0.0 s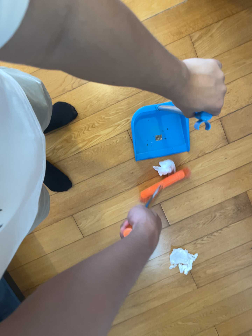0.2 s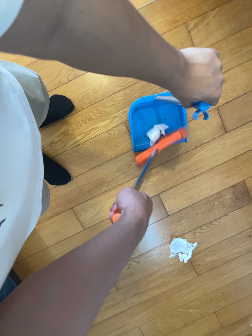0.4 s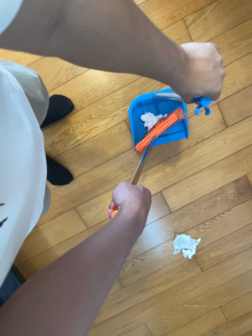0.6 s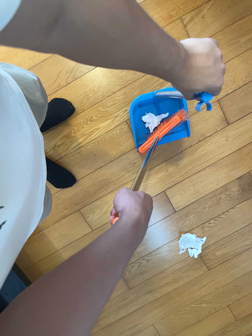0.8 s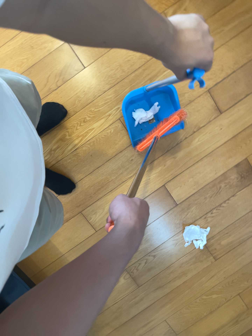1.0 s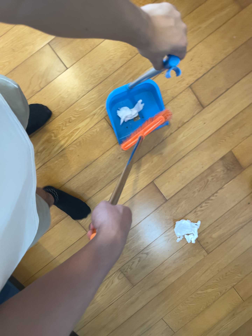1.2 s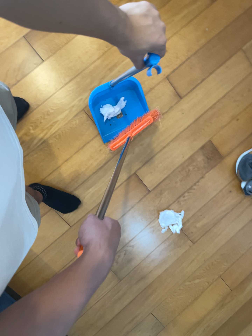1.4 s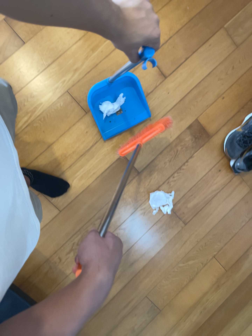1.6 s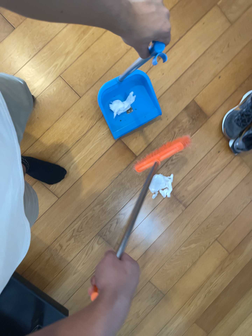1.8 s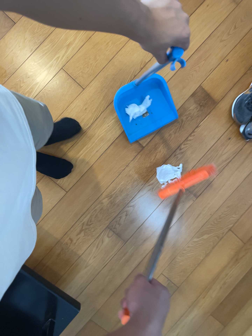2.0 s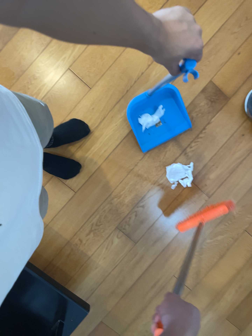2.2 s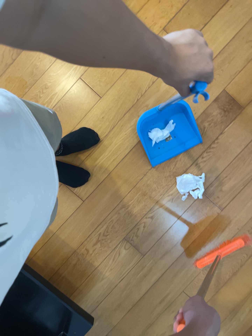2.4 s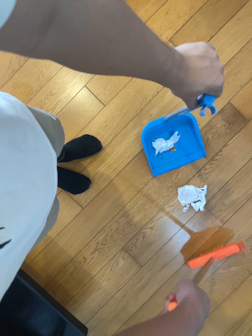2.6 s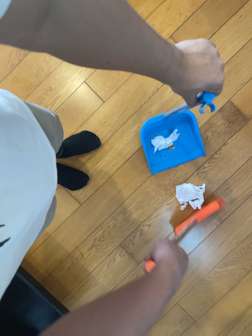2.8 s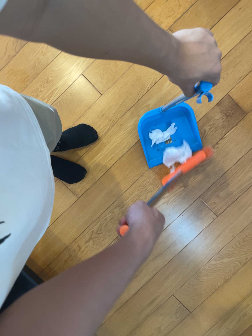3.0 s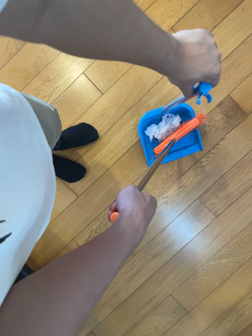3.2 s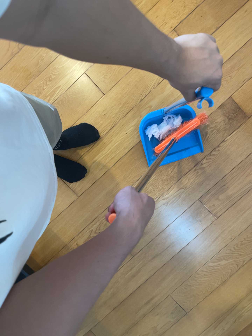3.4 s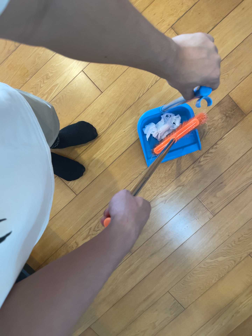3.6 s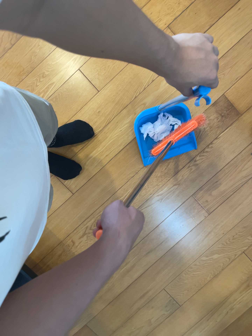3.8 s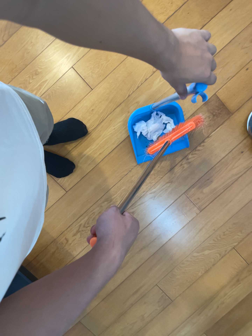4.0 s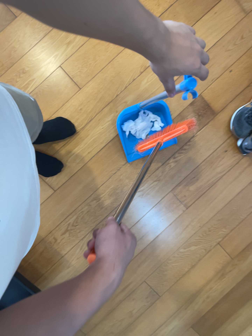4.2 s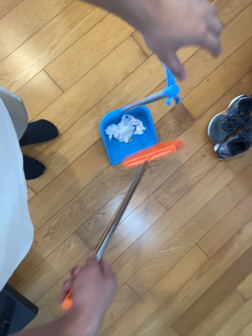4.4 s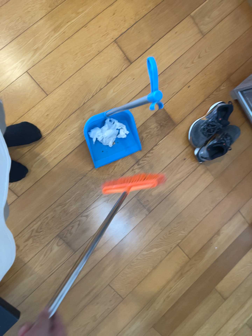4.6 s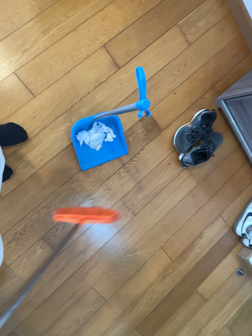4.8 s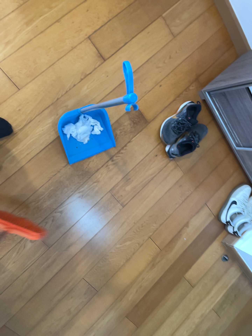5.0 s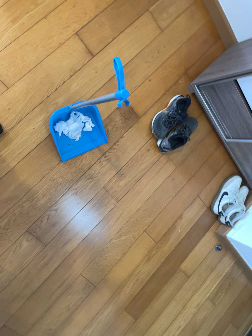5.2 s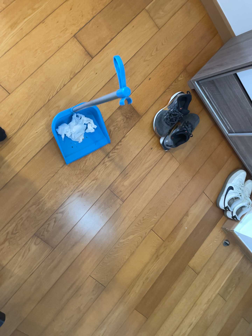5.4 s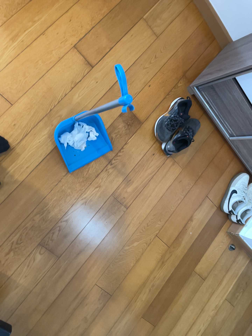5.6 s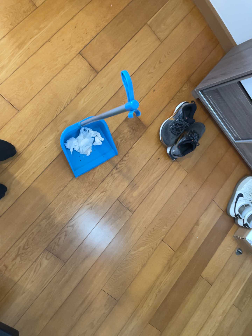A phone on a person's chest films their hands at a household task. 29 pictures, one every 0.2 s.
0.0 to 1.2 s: The camera travels toward the bottom of its view, about 16 cm, so close, fixed things drift upward. It rolls about its line of sight by about 15 degrees, and the scene rotates counterclockwise.
1.2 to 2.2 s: The camera pans to its left by about 10 degrees. It travels toward the bottom of its view, to its right and forward, about 26 cm, so close, fixed things drift upward.
2.2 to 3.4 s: The camera shifts only a little, or ends up much as it began.
3.4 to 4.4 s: The camera pans to its right by about 15 degrees. It travels backward and to its left, about 9 cm, so what stands in front gets smaller.
4.4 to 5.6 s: The camera shifts only a little, or ends up much as it began.
The film runs forward here.
